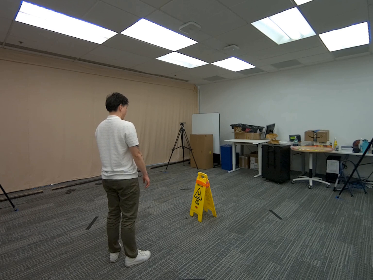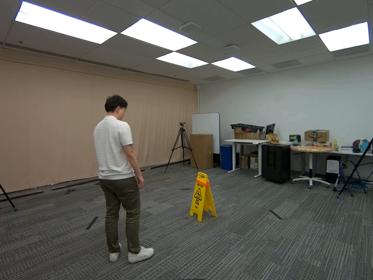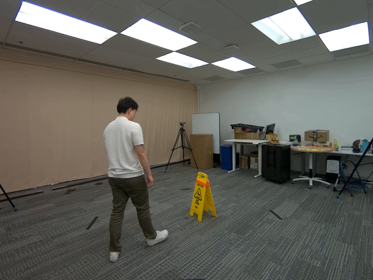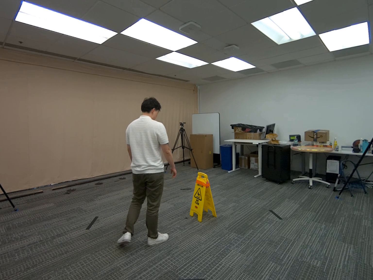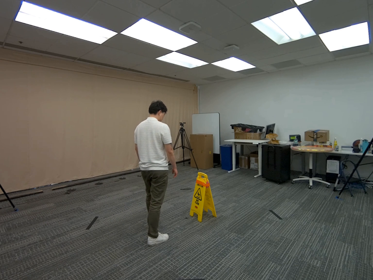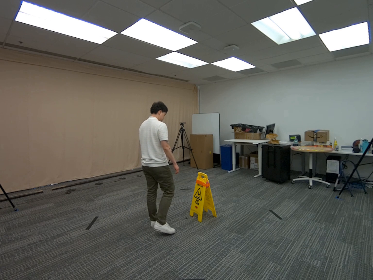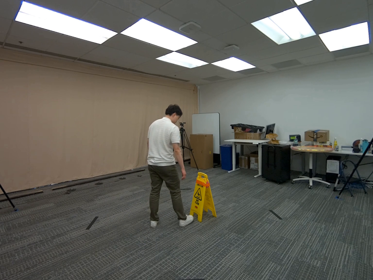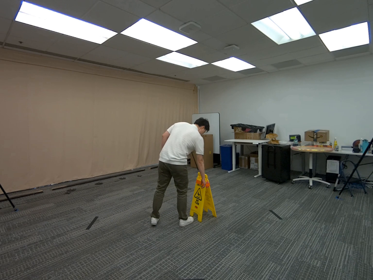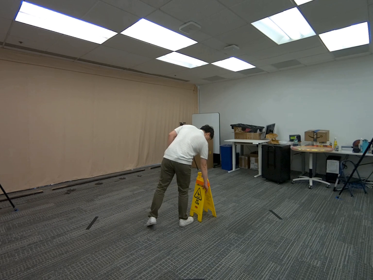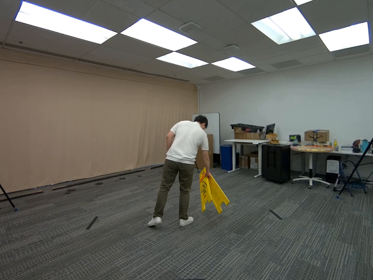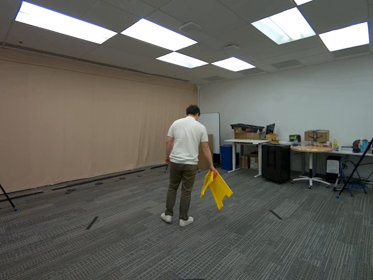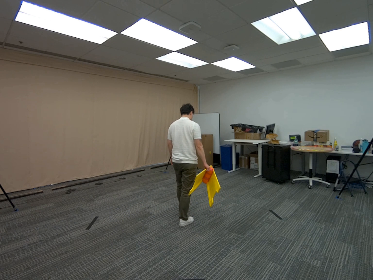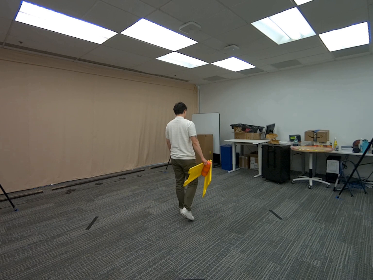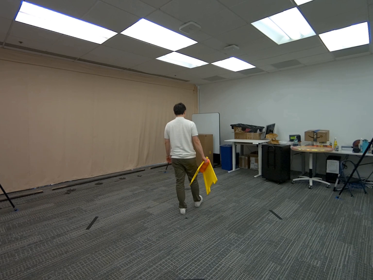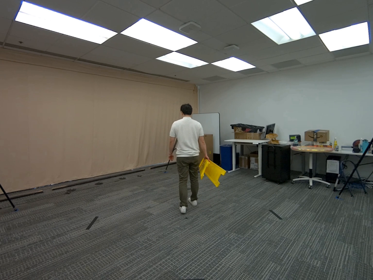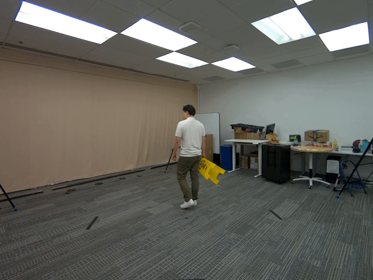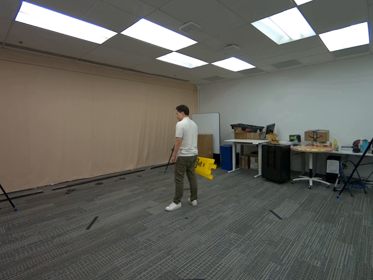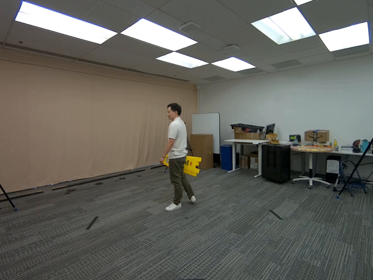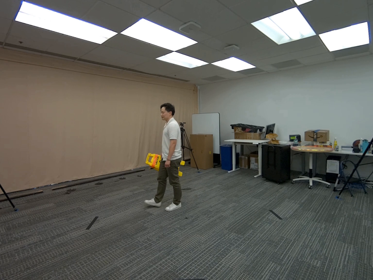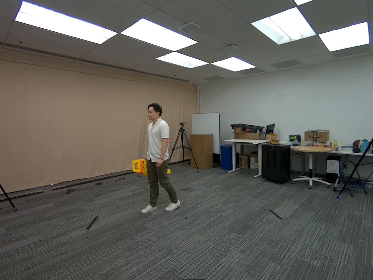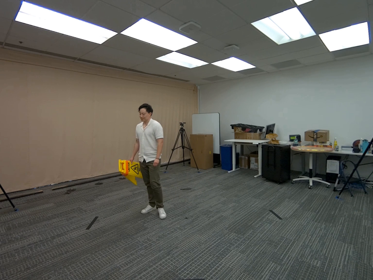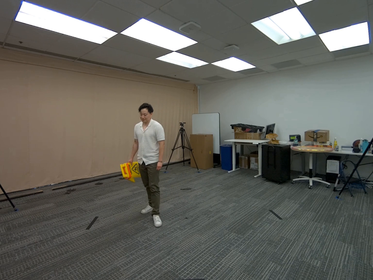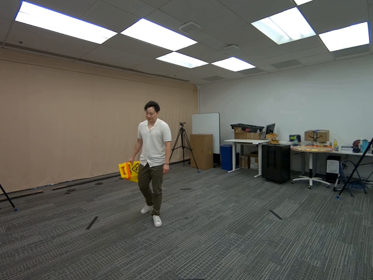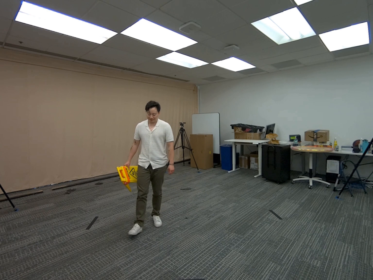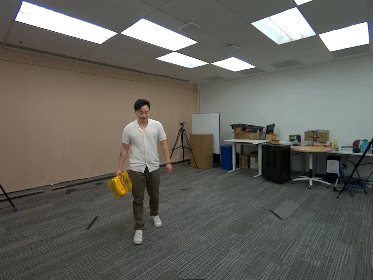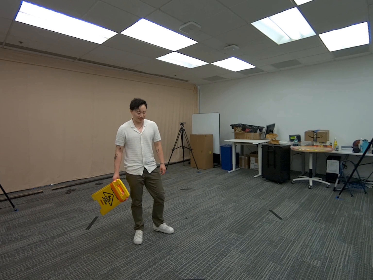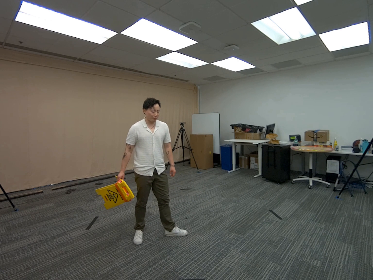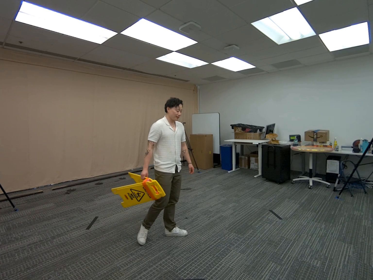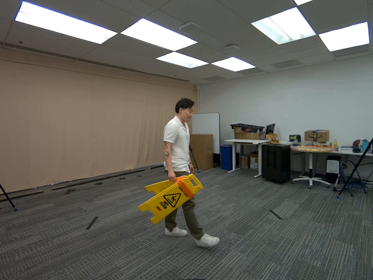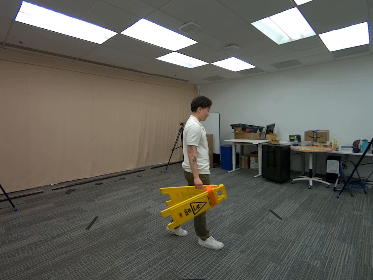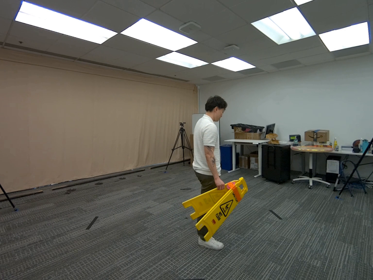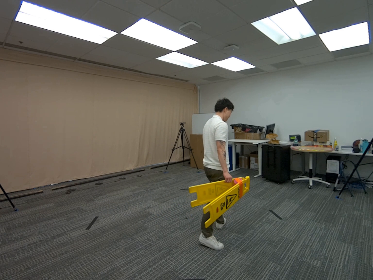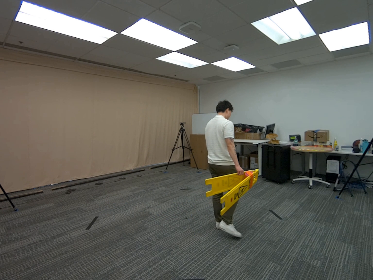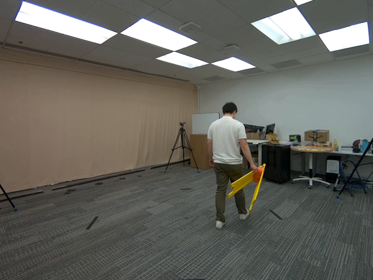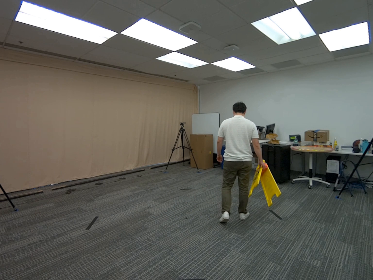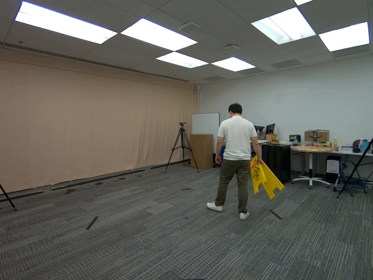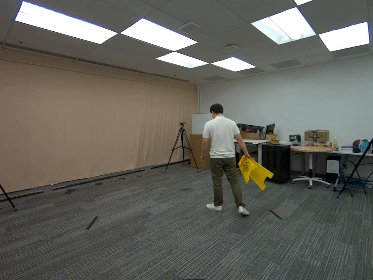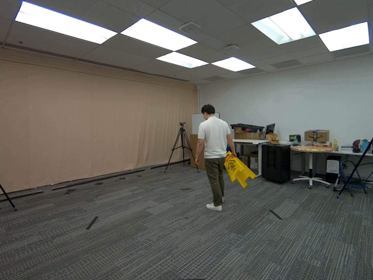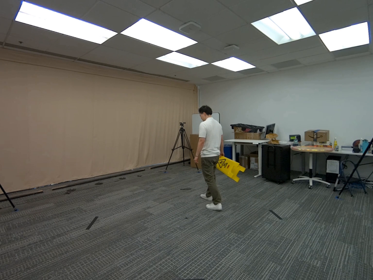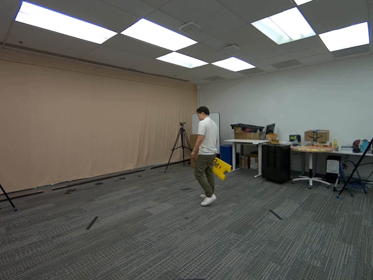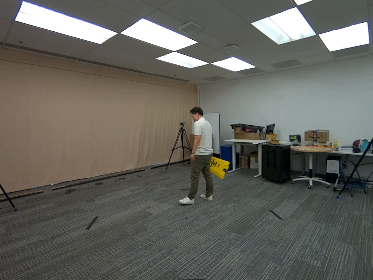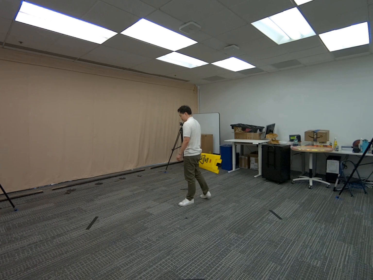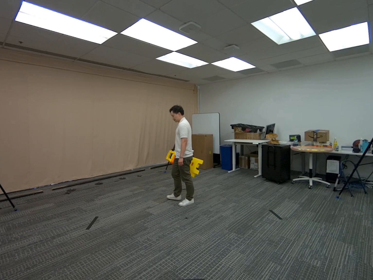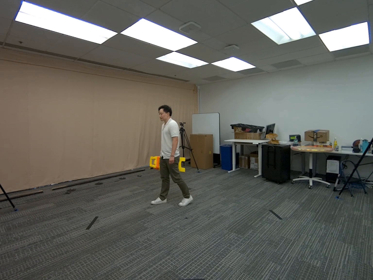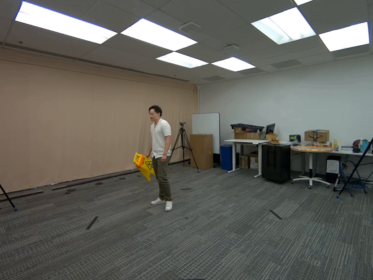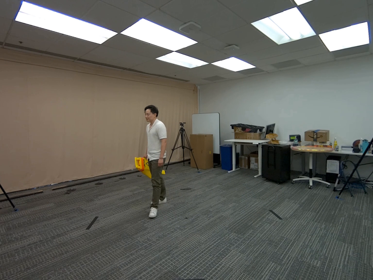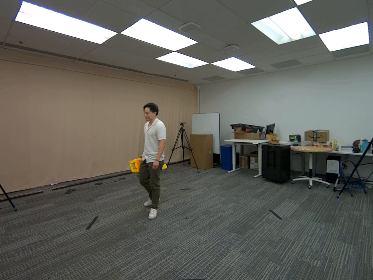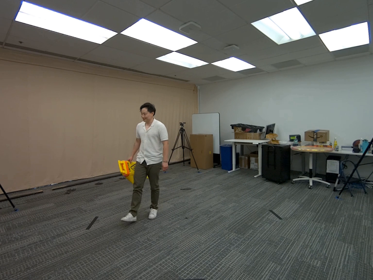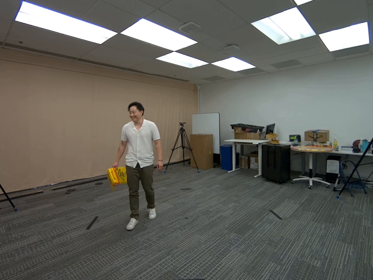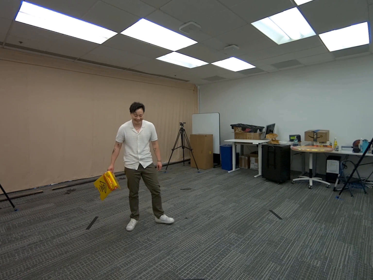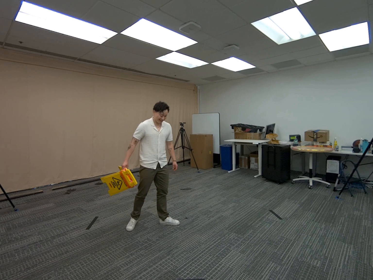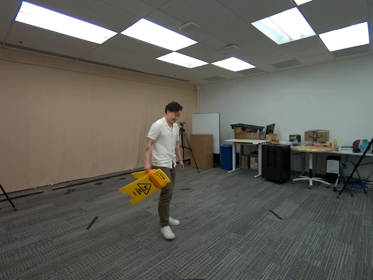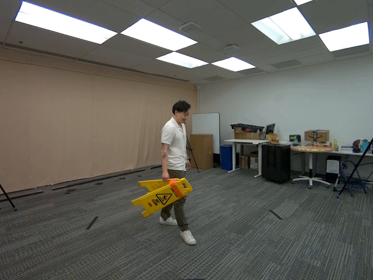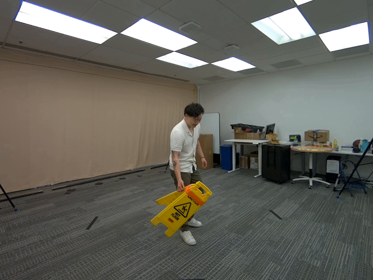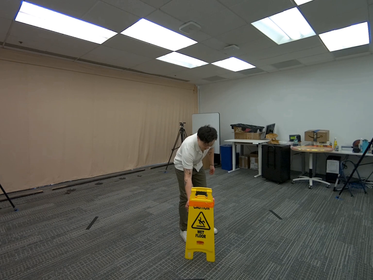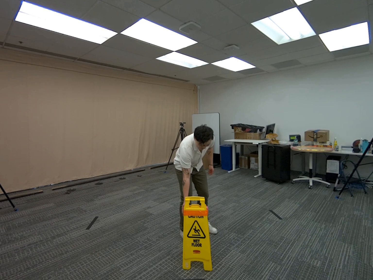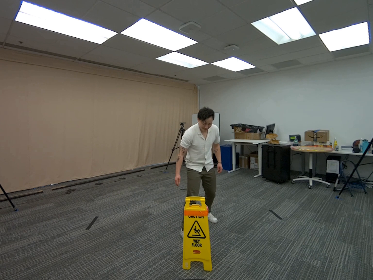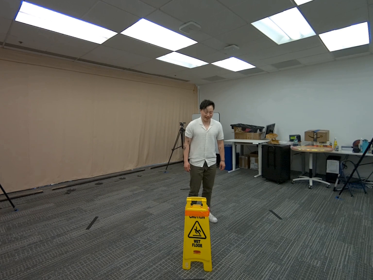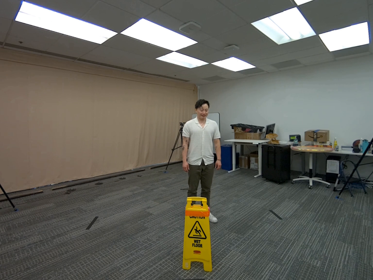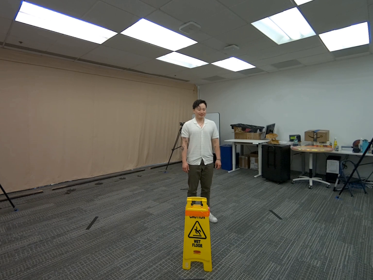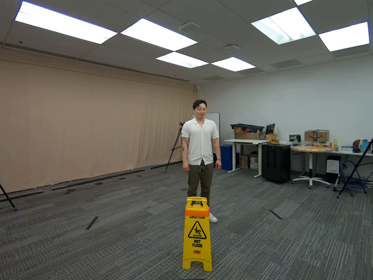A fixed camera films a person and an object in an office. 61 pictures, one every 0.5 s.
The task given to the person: Walk to the wet floor sign, pick it up with one hand and hold onto it while walking around for at least 10 seconds, then place it back on the floor.
